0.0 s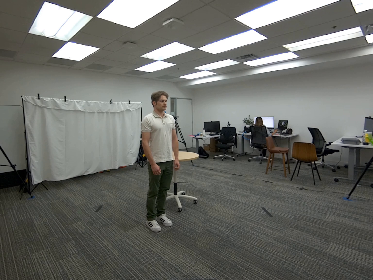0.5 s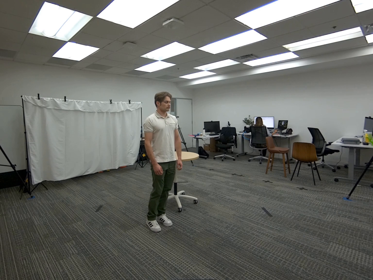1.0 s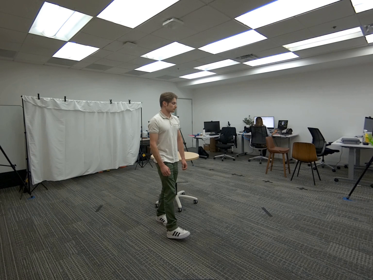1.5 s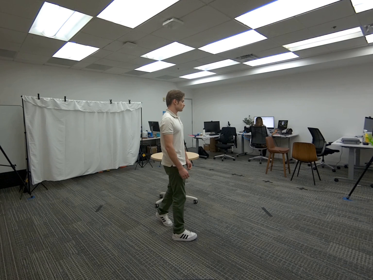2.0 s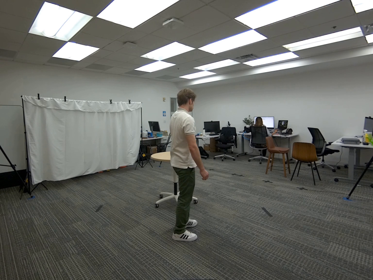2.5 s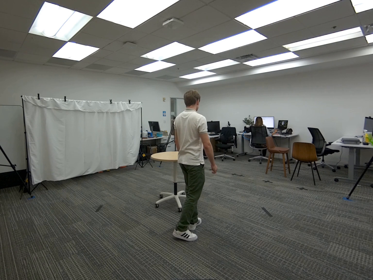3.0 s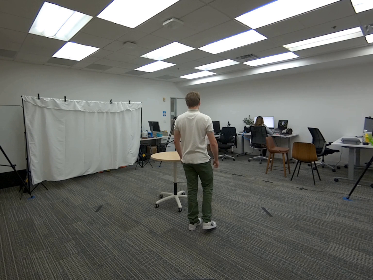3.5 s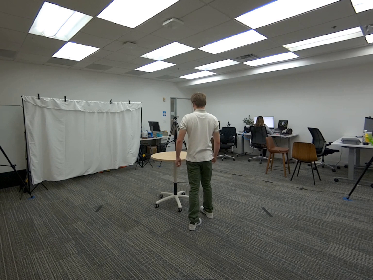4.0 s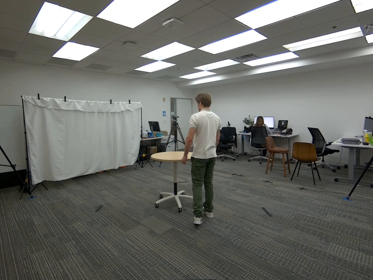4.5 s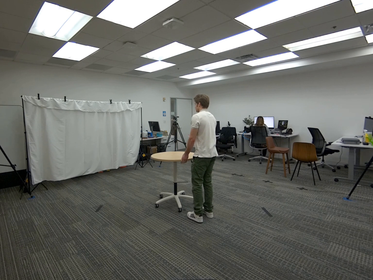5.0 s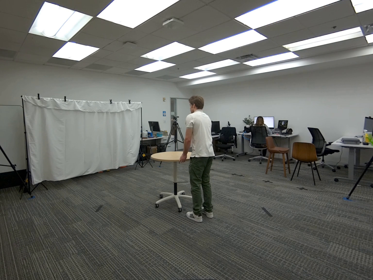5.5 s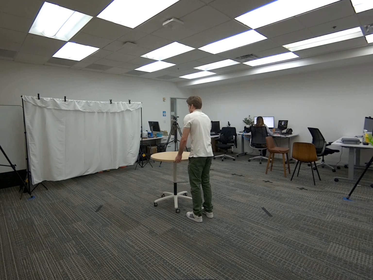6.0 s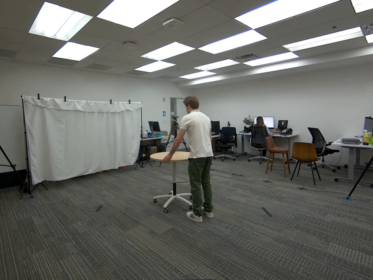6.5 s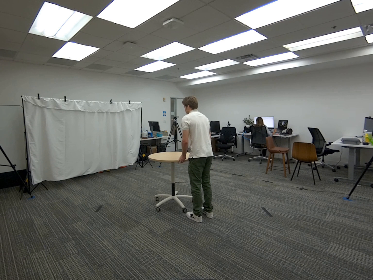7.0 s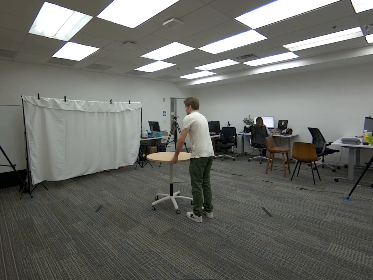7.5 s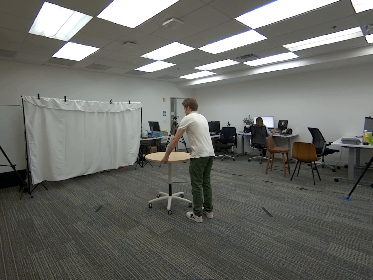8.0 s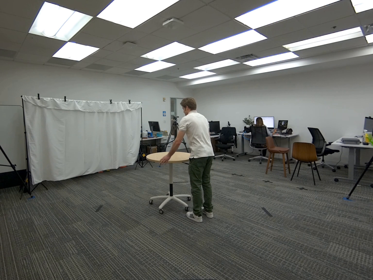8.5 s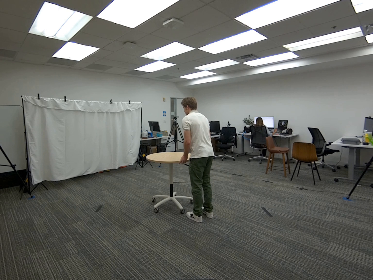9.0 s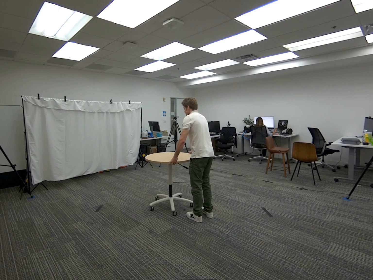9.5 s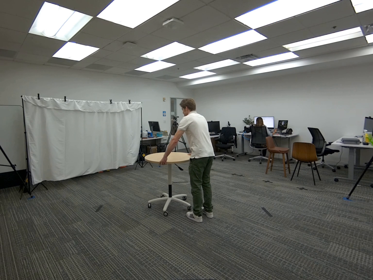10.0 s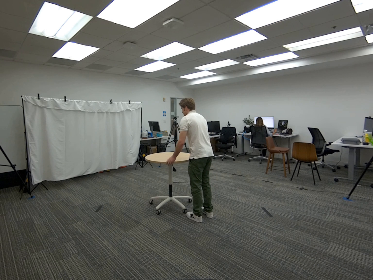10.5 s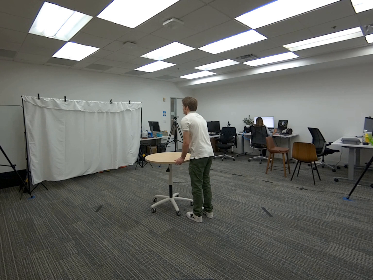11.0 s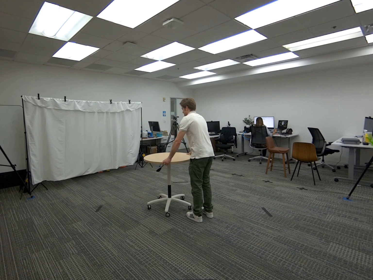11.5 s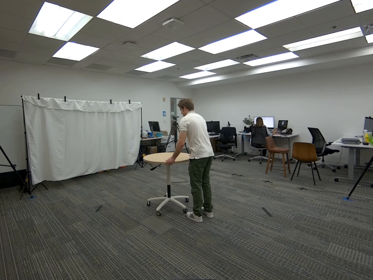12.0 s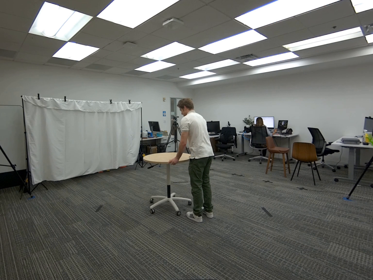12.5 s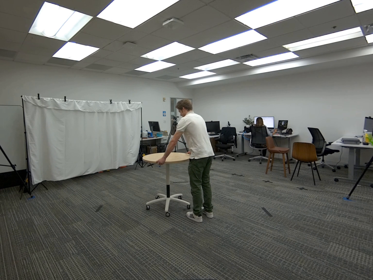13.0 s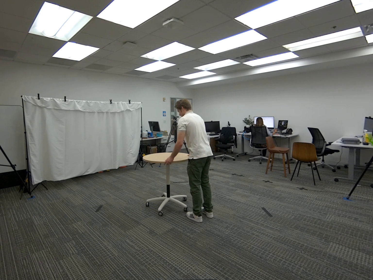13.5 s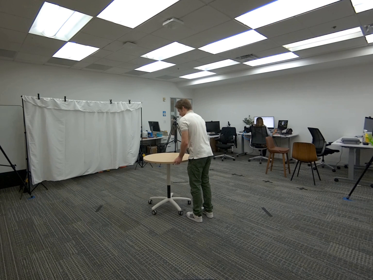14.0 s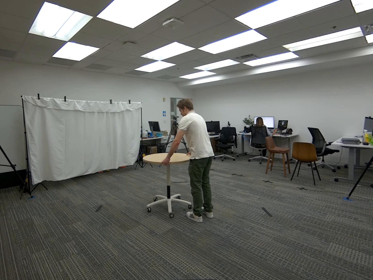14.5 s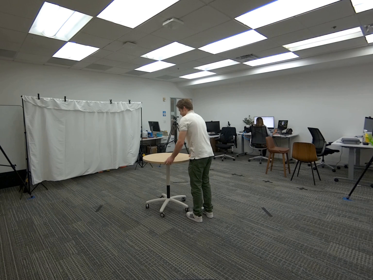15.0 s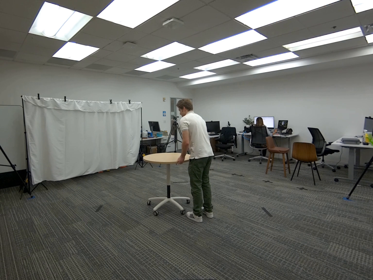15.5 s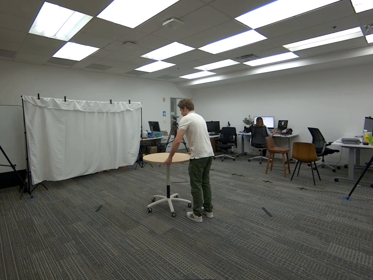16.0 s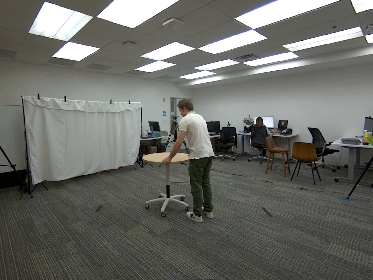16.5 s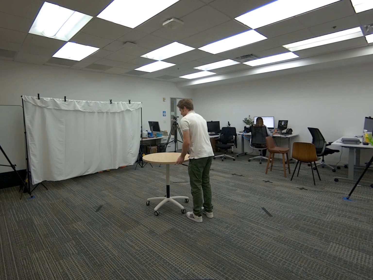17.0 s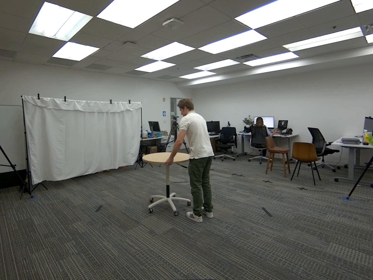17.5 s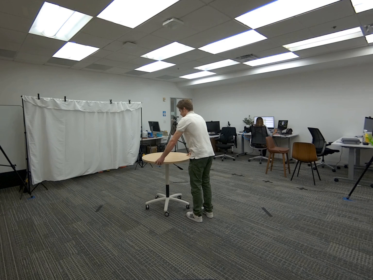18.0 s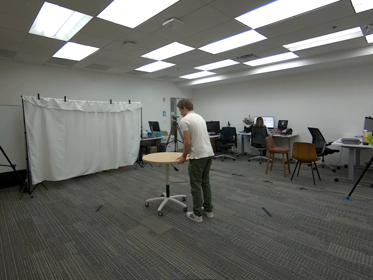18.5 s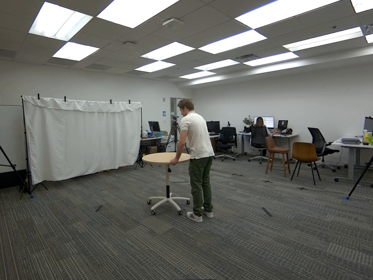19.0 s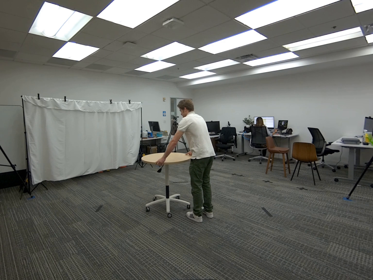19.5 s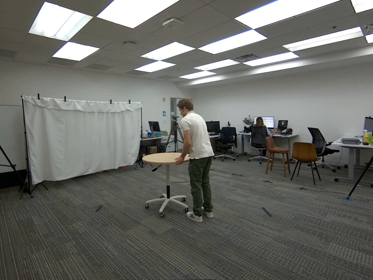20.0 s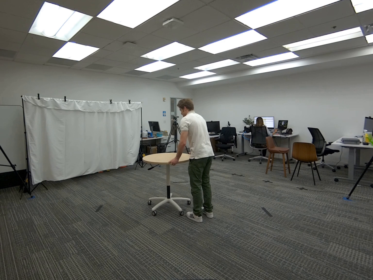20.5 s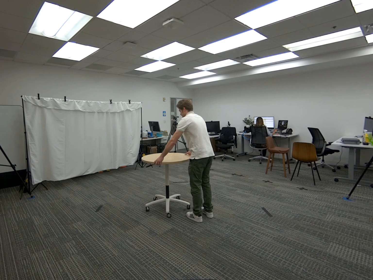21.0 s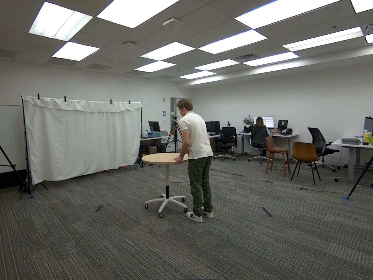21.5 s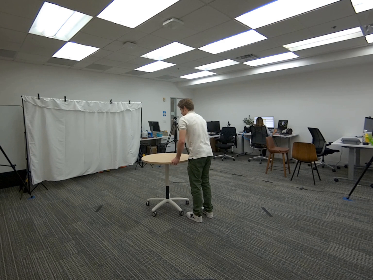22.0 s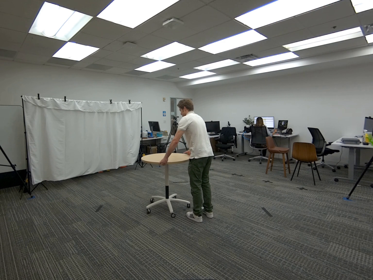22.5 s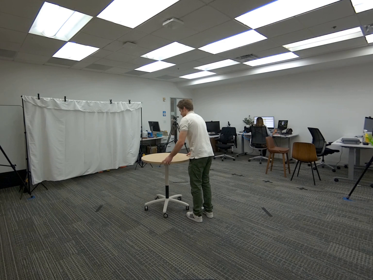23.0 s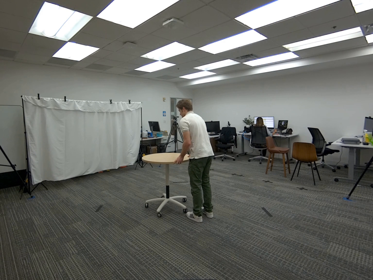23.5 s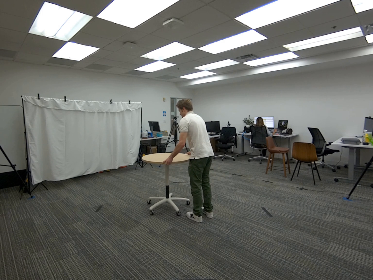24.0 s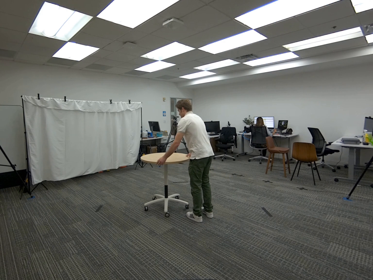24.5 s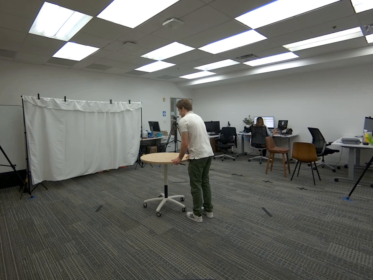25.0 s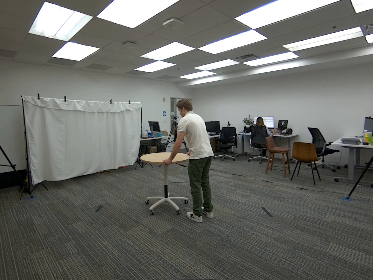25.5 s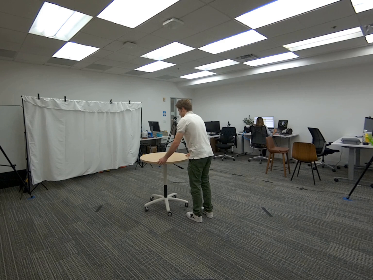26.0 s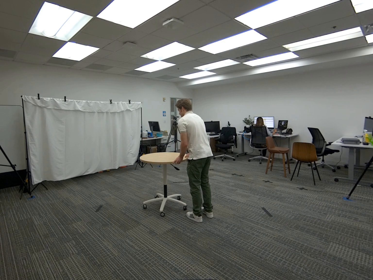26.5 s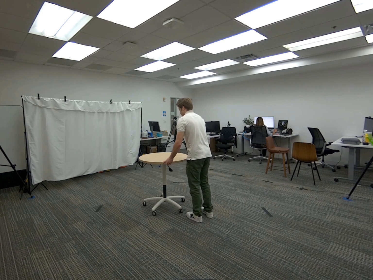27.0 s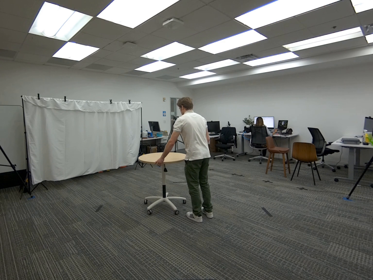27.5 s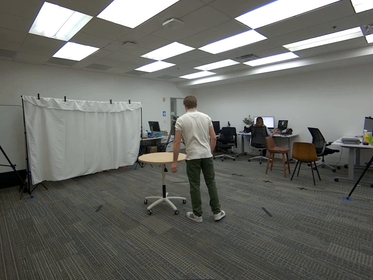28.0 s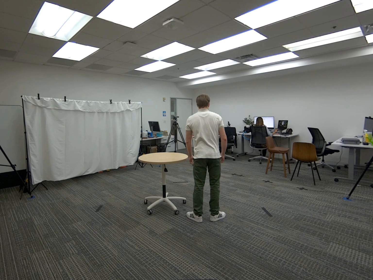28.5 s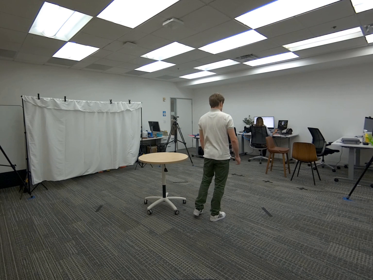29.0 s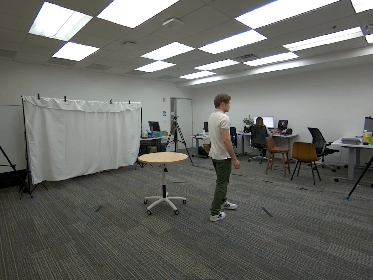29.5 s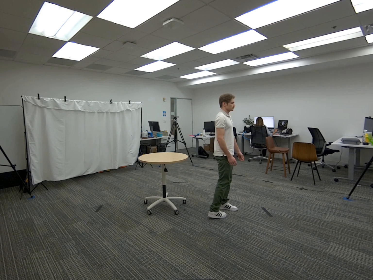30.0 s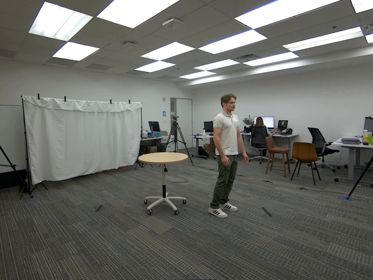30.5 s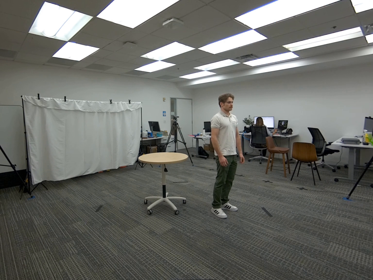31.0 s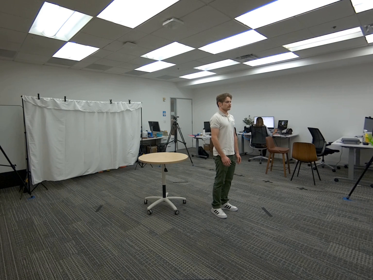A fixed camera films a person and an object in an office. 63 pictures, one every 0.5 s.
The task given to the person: Walk to the round table, grab the table with both hands and spin the table in place.
